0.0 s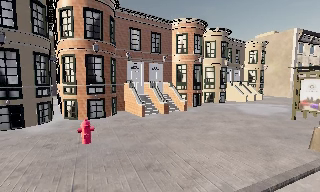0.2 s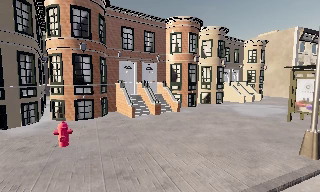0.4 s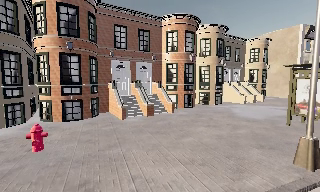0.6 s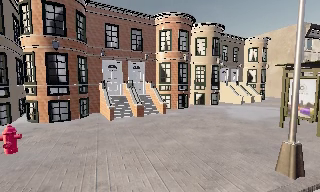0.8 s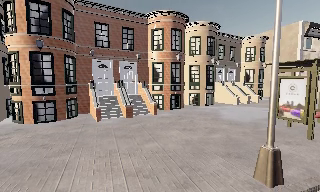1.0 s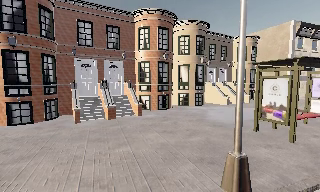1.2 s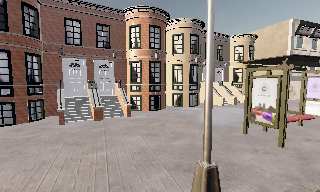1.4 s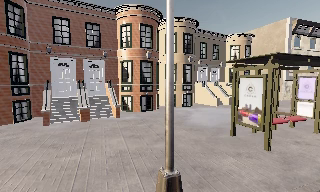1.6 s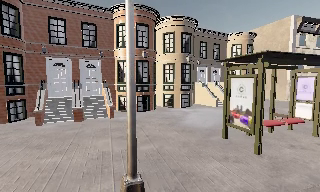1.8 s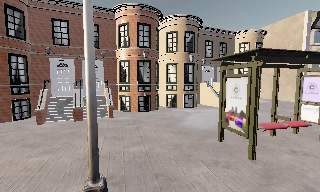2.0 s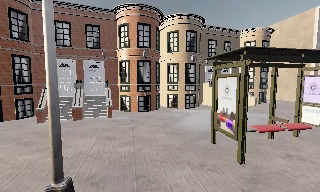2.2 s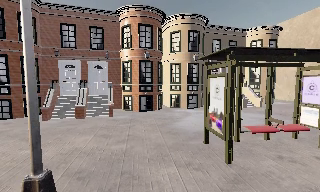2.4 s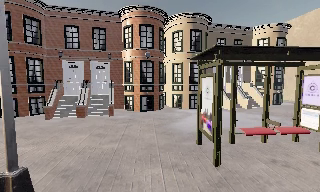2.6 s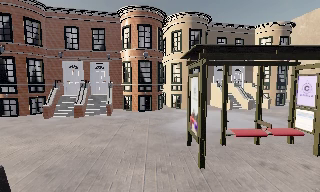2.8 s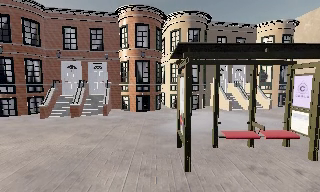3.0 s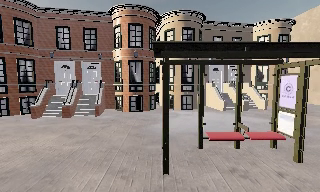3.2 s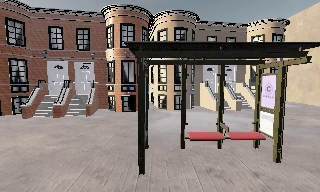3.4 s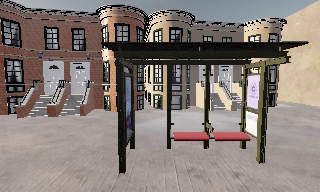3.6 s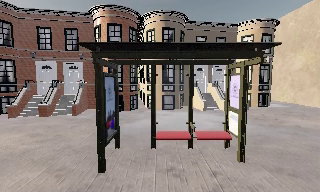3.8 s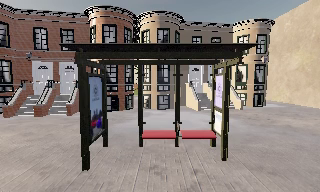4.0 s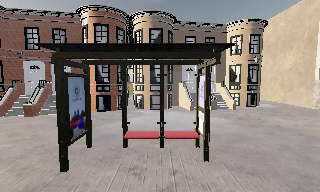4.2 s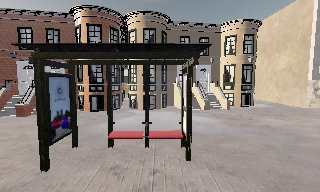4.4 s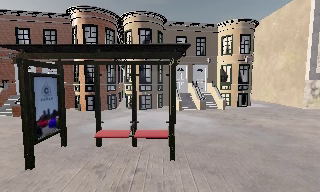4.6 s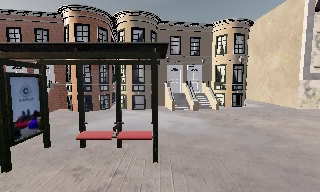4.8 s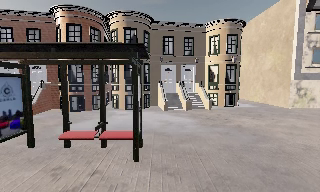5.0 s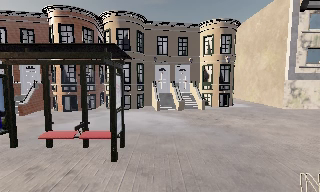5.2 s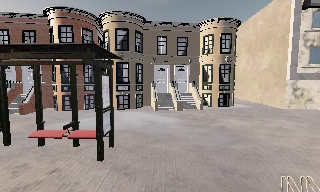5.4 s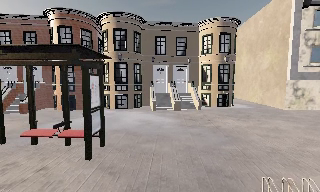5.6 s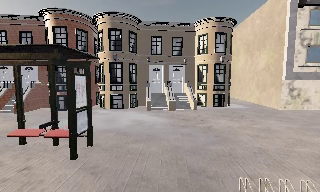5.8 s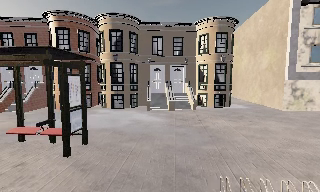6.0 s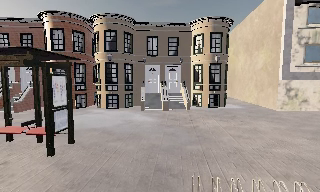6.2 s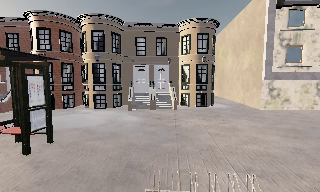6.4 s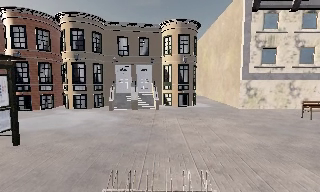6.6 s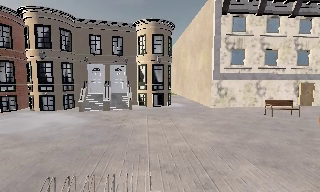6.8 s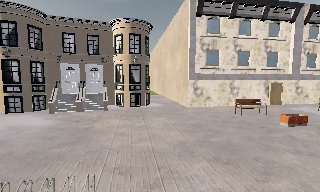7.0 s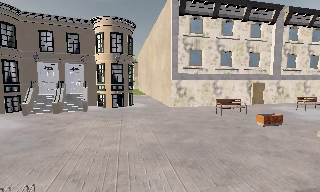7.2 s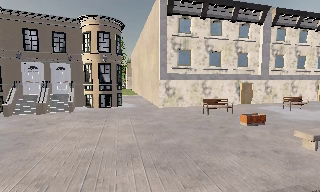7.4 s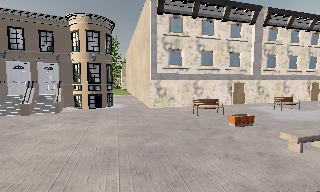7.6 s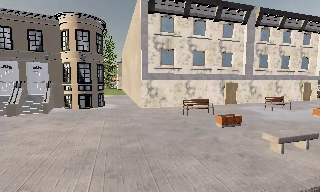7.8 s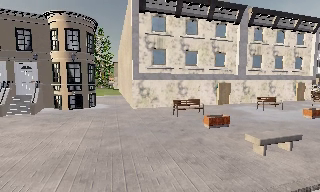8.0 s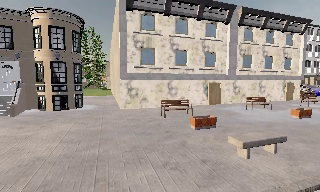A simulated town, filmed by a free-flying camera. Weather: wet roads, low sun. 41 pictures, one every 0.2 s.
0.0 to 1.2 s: The camera travels to its right and forward, about 4.5 m, so close, fixed things drift to the left.
1.2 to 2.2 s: The camera pans to its left, which is counterclockwise from overhead, by about 10 degrees. It travels to its right, about 3 m.
2.2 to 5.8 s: The camera pans to its left, which is counterclockwise from overhead, by about 15 degrees. It travels to its right, about 8 m, so close, fixed things drift to the left.
5.8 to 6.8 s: The scene slides to the left, as the camera pans about 15 degrees to its right. It travels to its right, about 3 m, so close, fixed things drift to the left.
6.8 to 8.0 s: The camera travels to its right, about 3.5 m, so close, fixed things drift to the left.
The film runs backward here.
